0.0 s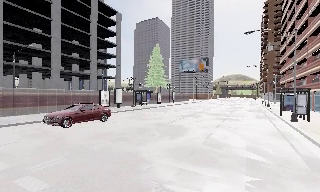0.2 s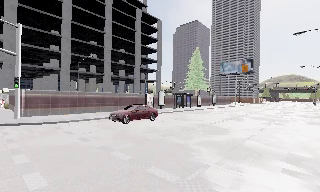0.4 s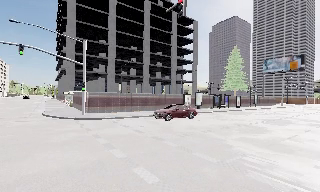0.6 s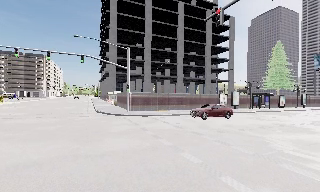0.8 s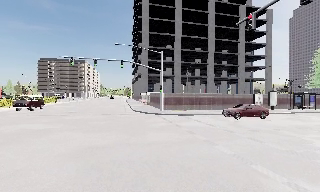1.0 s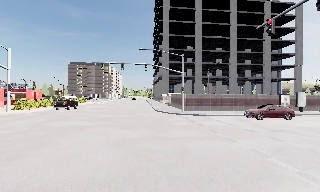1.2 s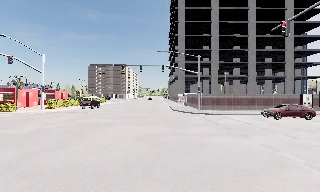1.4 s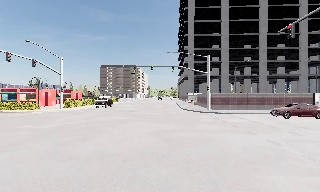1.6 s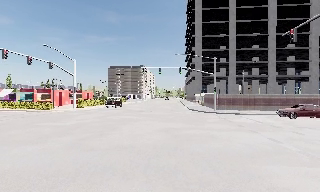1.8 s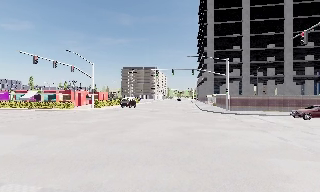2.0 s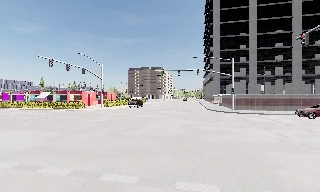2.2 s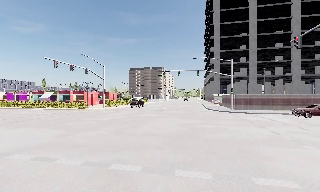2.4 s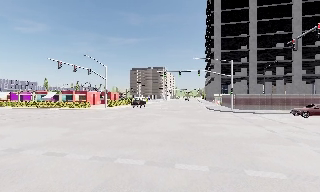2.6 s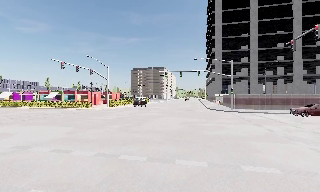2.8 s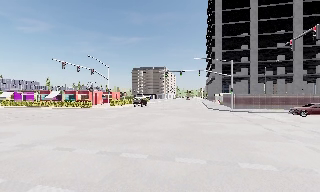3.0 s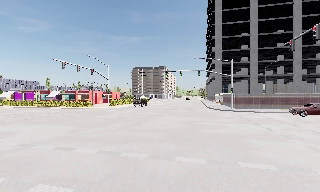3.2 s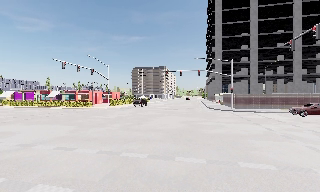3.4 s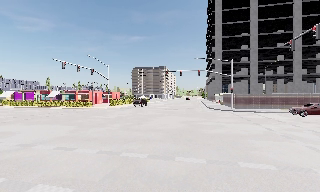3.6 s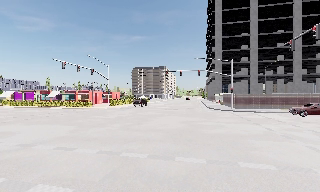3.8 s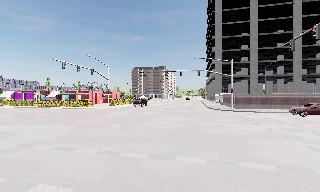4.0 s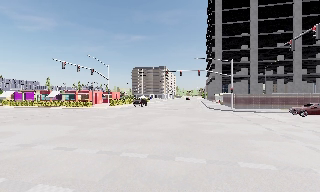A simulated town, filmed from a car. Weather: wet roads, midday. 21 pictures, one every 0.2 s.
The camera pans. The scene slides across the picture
to the right.
The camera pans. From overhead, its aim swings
counterclockwise.
0.0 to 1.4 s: The camera swings to its left by about 65 degrees, and the scene slides to the right. It travels backward, about 9 m. It loses speed.
1.4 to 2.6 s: The camera travels backward, about 4 m, so what stands in front gets smaller. It loses speed.
2.6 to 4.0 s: The camera shifts only a little, or ends up much as it began.
The film runs backward here.
